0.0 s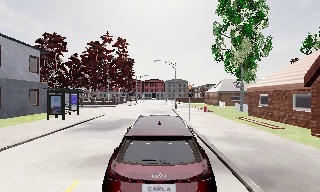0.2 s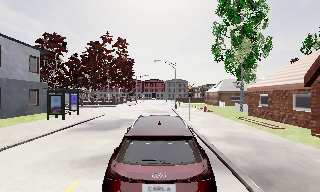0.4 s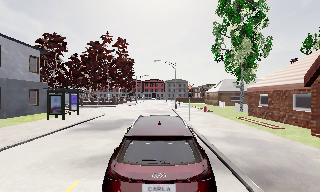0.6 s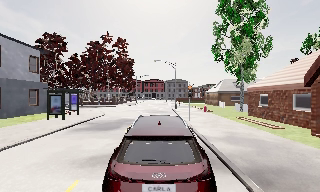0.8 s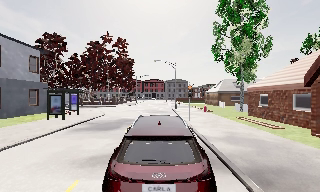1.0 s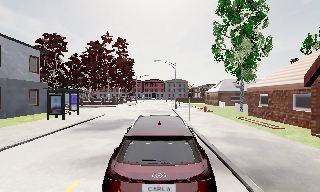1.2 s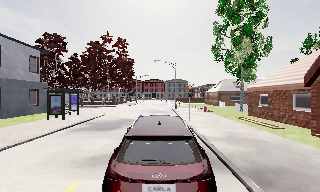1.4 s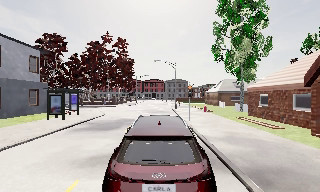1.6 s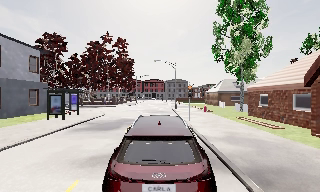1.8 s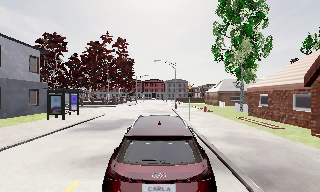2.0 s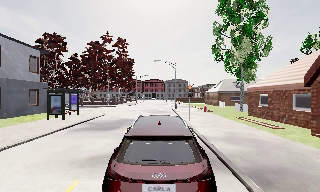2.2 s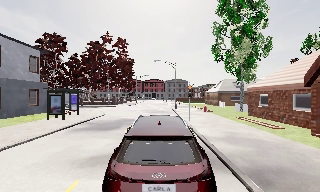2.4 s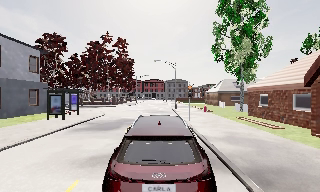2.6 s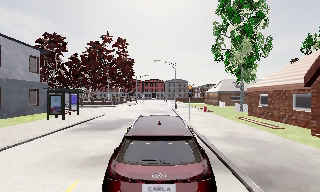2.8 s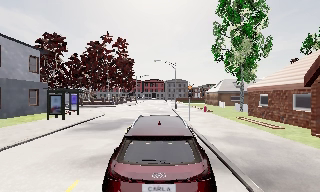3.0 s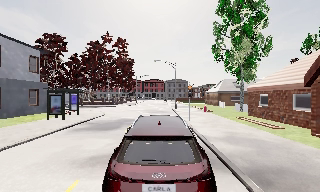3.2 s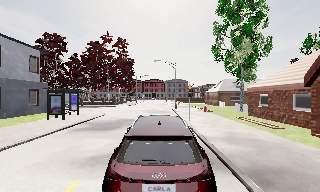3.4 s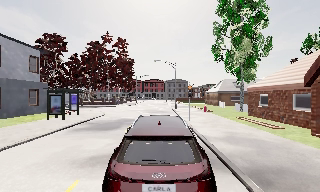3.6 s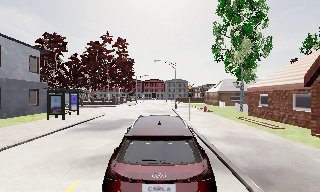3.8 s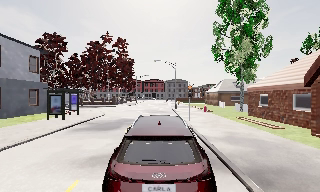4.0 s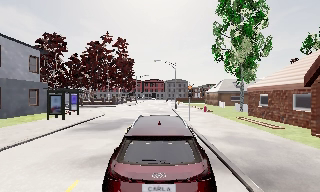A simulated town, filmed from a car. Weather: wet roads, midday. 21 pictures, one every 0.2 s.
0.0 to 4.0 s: The camera keeps its place and its aim.
The film runs forward here.
